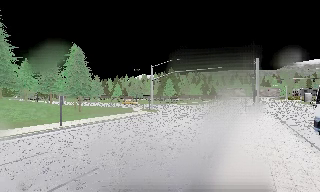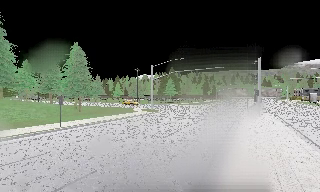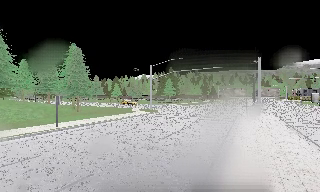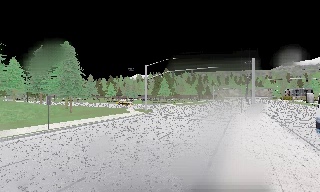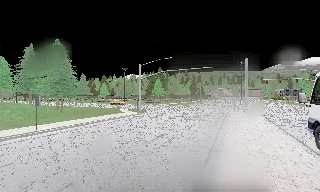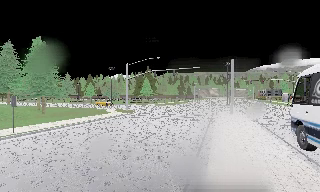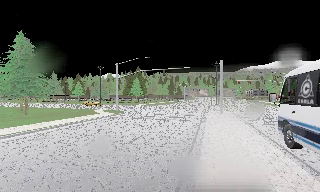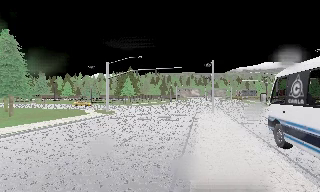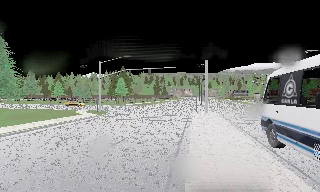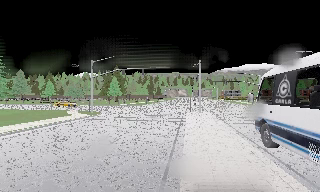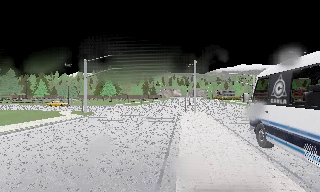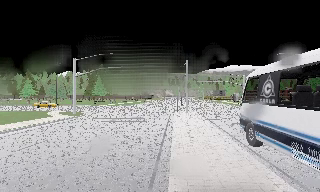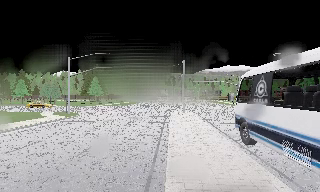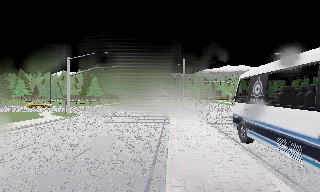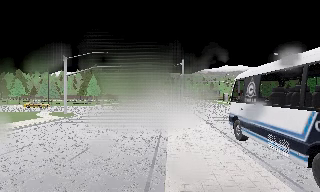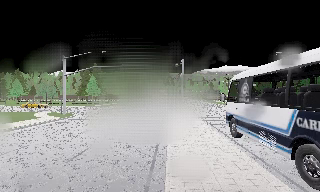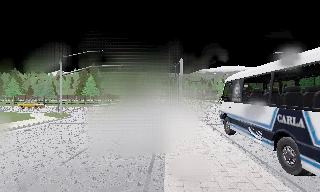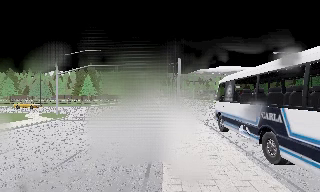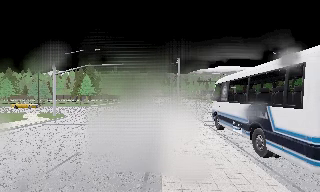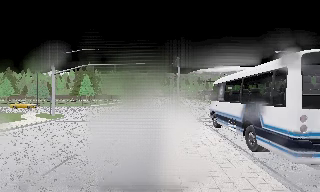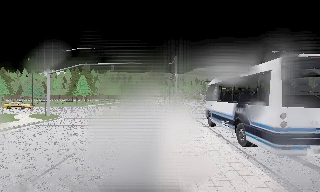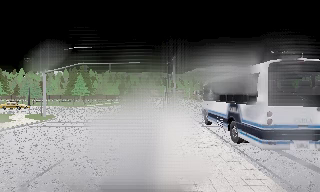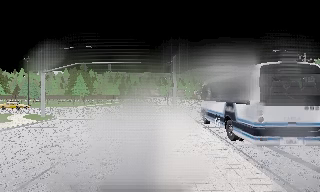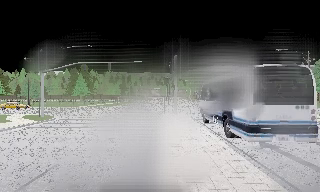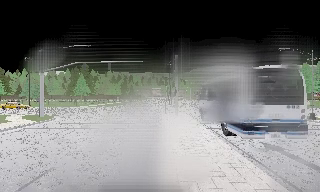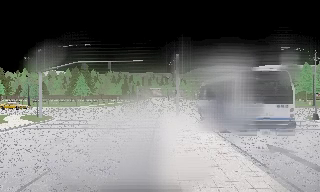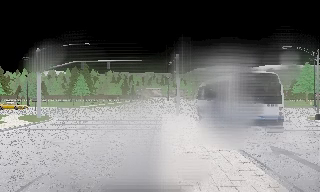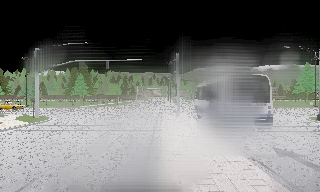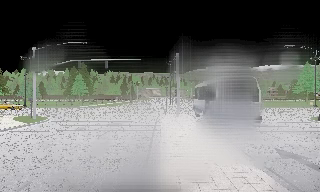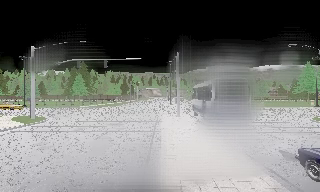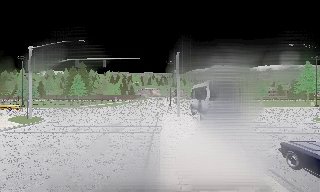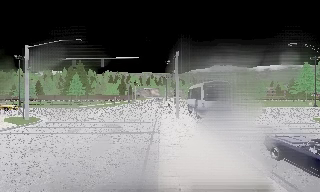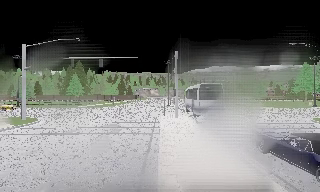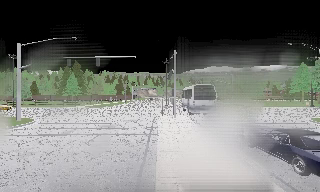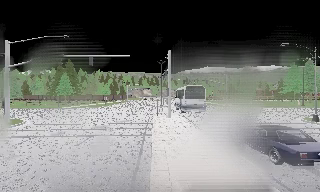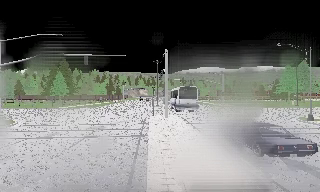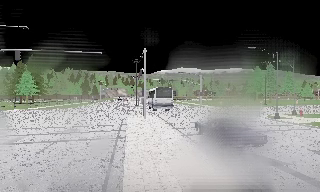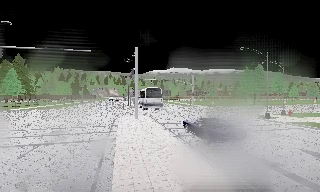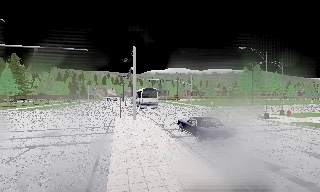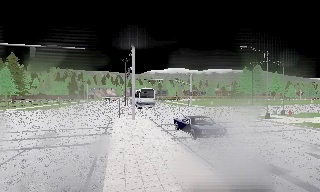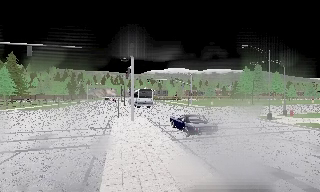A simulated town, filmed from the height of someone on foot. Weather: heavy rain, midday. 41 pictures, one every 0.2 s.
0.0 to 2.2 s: The camera pans to its right, which is clockwise from overhead, by about 25 degrees. It travels forward, about 2.5 m, so what stands in front looms larger.
2.2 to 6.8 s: The camera travels forward, about 5 m, so what stands in front looms larger.
6.8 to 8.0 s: The camera swings to its right by about 10 degrees, and the scene slides to the left. It travels forward, about 1.5 m, so what stands in front looms larger.
The film runs forward here.
